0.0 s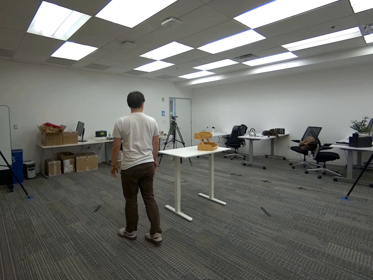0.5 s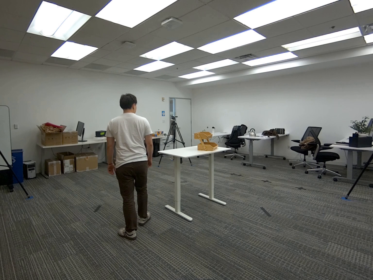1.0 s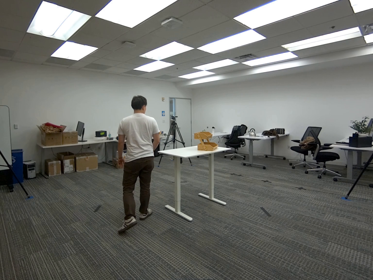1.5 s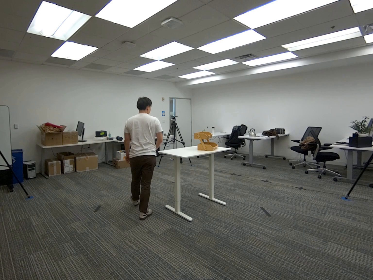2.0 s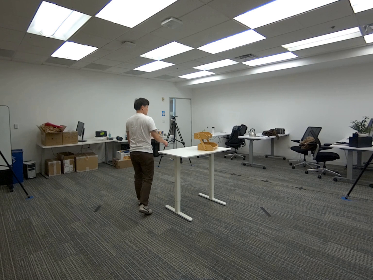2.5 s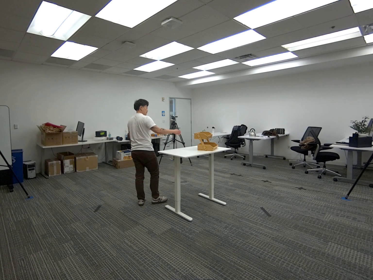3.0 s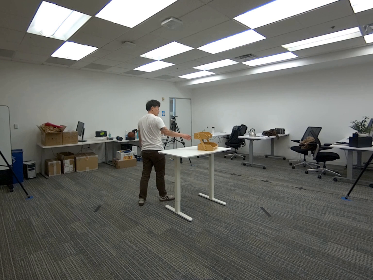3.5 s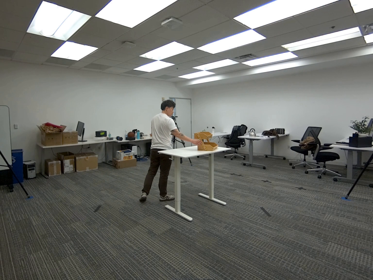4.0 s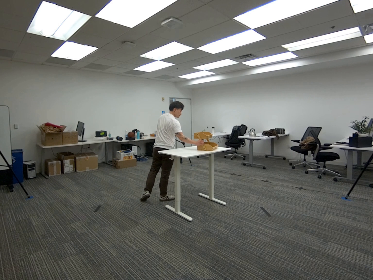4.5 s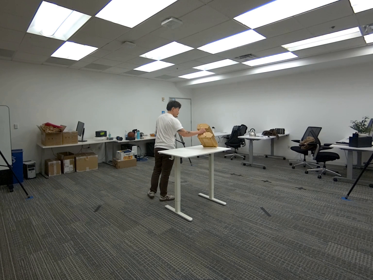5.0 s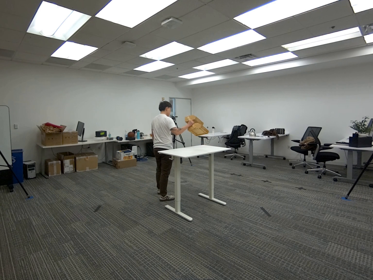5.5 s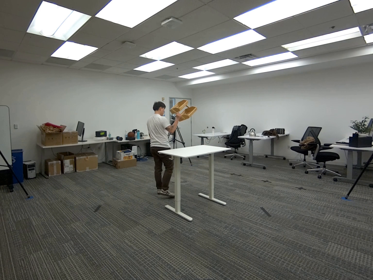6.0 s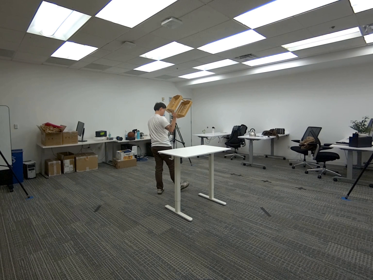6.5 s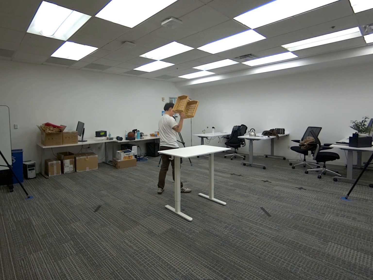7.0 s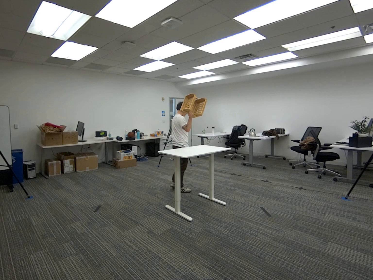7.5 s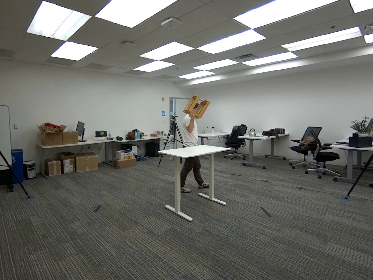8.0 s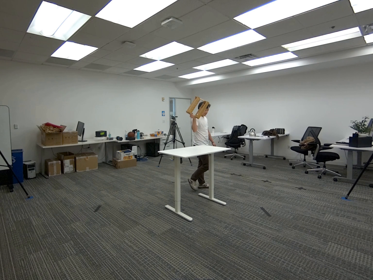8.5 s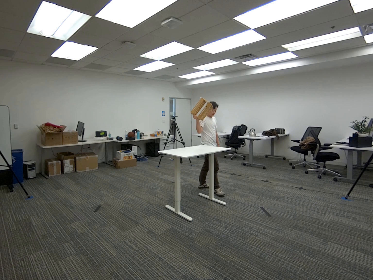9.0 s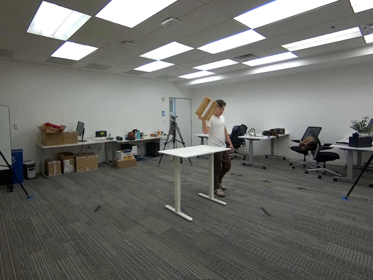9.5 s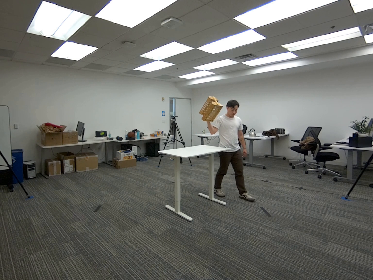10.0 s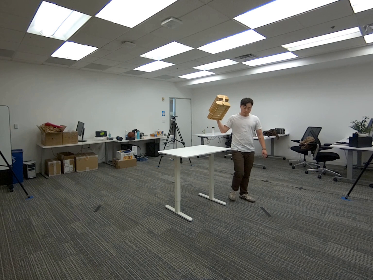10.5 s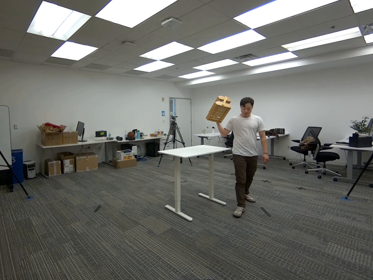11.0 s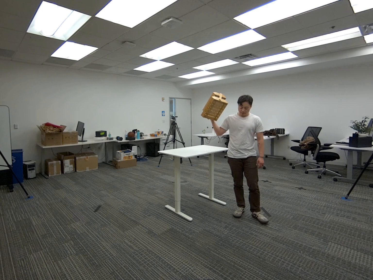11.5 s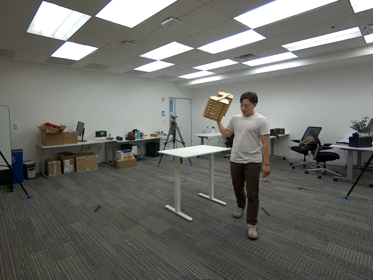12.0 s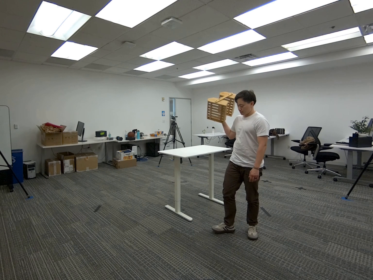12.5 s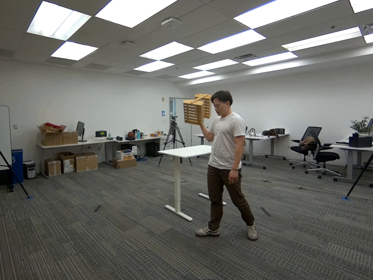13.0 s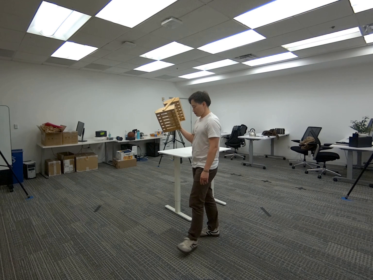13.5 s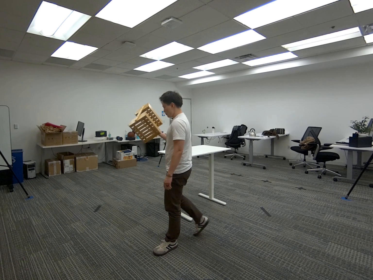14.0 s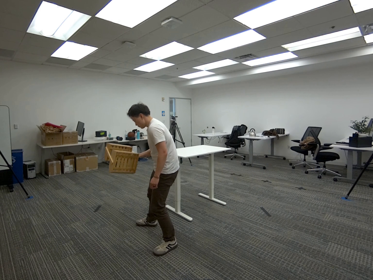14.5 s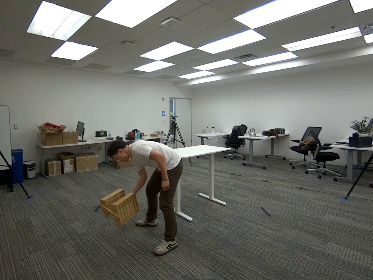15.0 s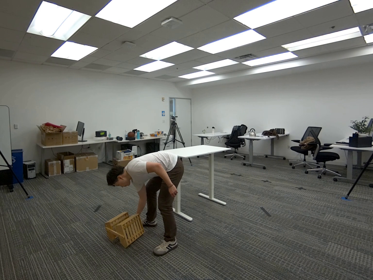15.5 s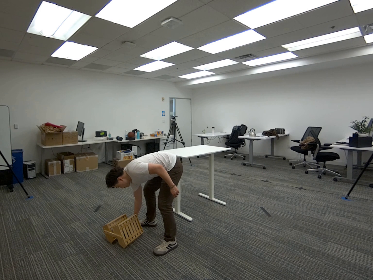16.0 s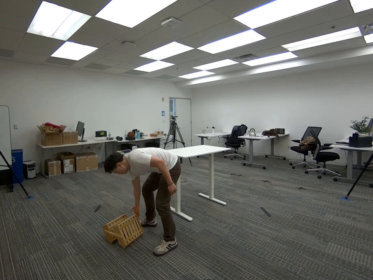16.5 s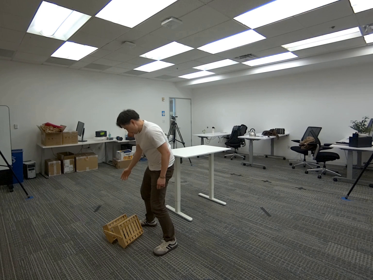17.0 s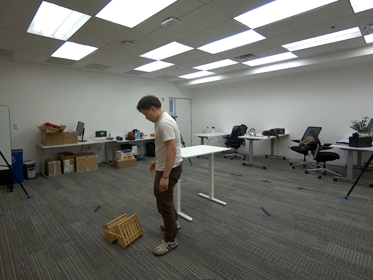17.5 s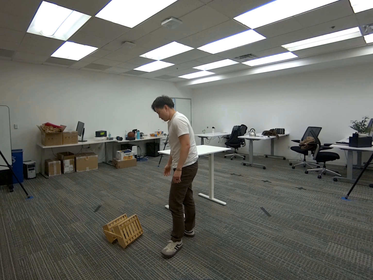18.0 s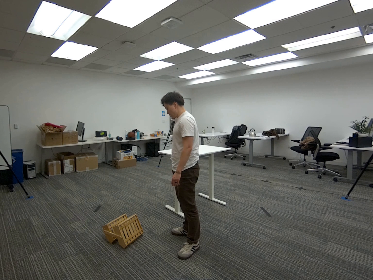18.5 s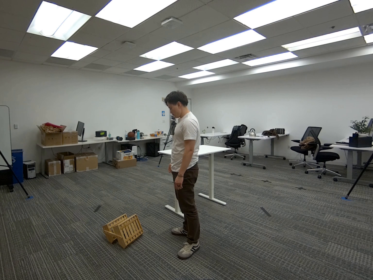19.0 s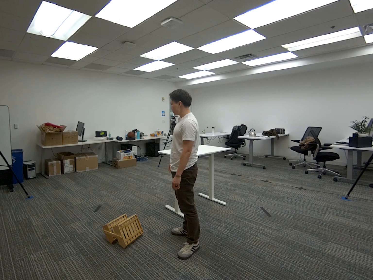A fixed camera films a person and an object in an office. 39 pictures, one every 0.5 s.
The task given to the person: Walk over to the wooden crate on the white desk and pick up the wooden crate from the side and place on the ground.
